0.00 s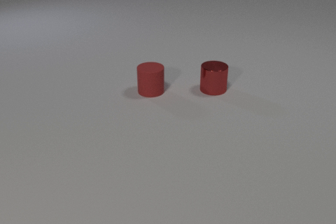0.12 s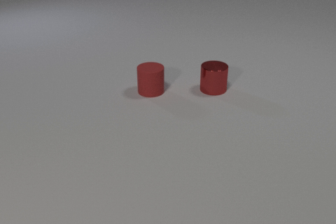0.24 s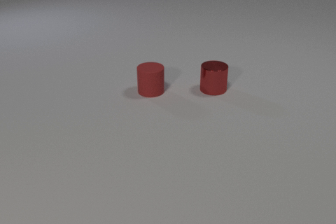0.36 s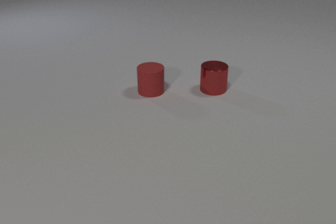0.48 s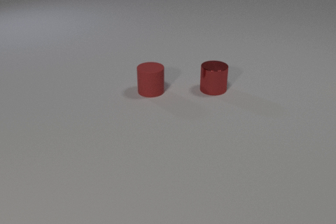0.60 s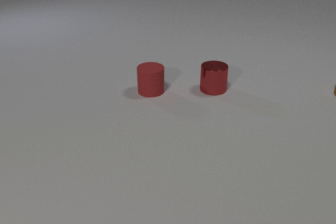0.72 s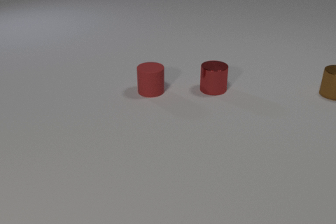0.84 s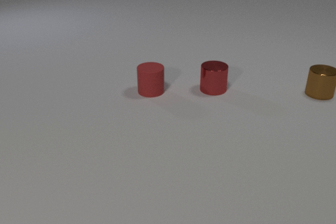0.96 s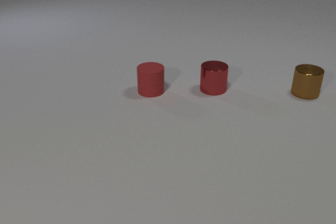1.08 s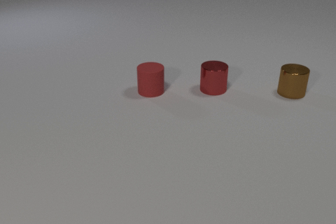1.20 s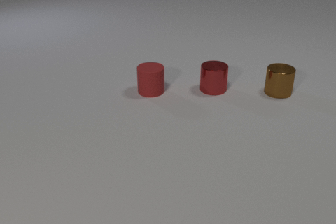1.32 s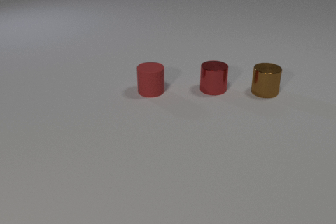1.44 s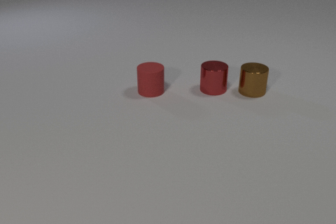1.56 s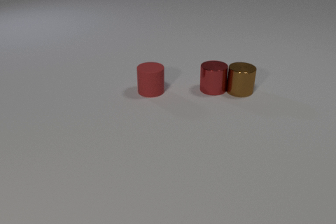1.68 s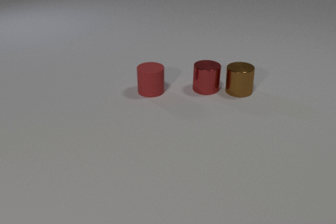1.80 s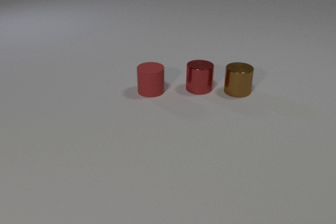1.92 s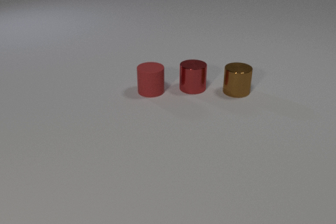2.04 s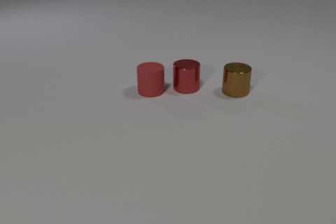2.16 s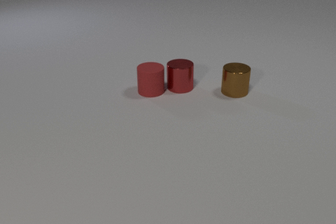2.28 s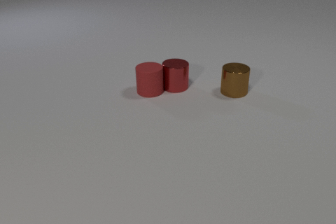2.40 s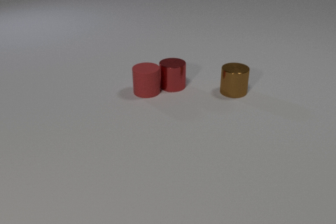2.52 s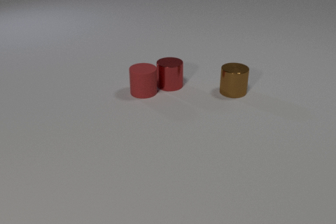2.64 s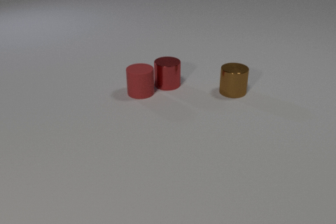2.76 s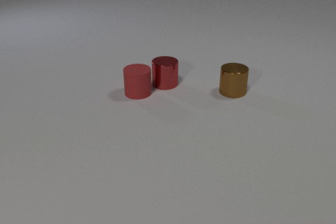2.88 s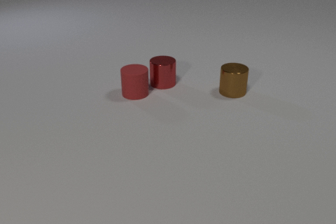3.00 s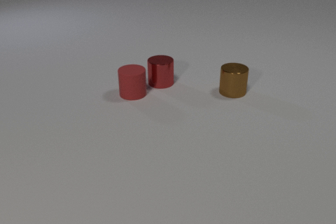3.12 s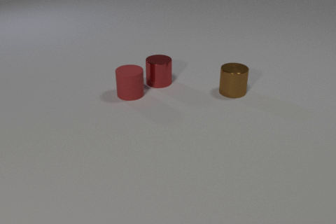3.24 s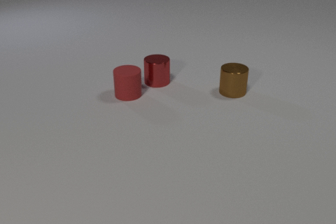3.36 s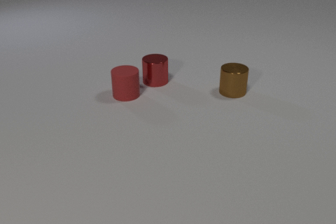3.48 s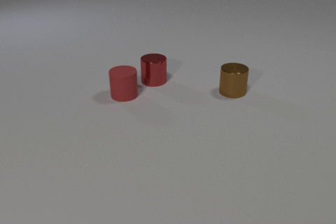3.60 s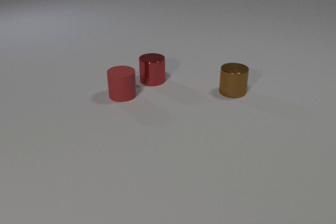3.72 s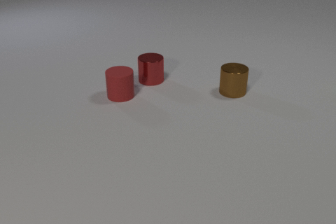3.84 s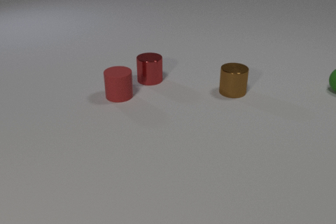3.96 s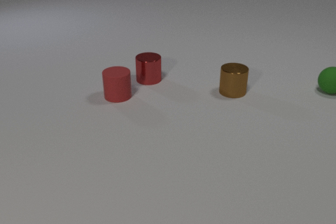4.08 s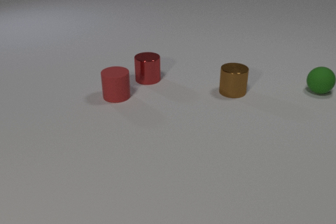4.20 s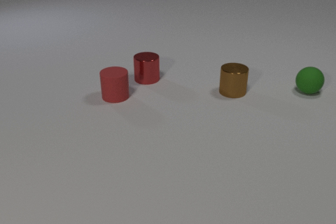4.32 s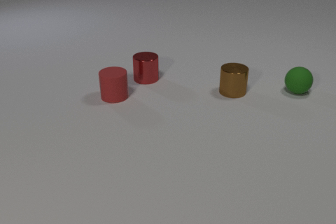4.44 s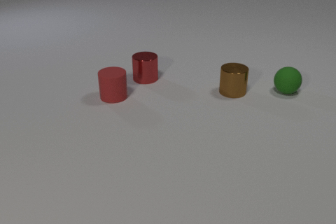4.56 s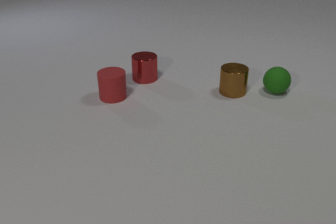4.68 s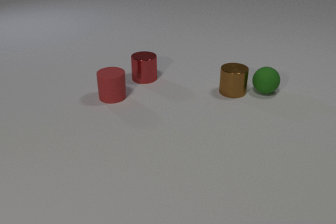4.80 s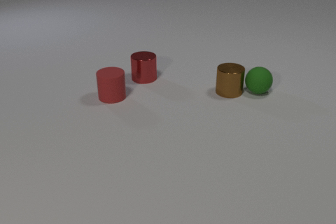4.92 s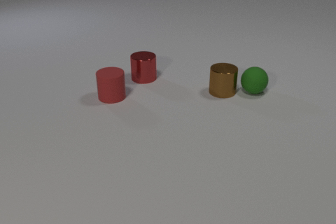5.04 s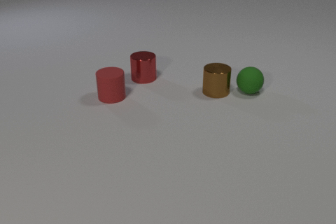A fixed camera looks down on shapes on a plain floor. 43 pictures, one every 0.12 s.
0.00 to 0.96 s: The brown metal cylinder comes in at the right edge, slides to the left.
0.96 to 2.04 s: The brown metal cylinder slides to the left. The red metal cylinder slides to the left. The brown metal cylinder and the red metal cylinder collide.
2.04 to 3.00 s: The red metal cylinder slides to the left and away from the camera. The red rubber cylinder slides to the left. The red metal cylinder and the red rubber cylinder collide.
3.00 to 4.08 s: The red metal cylinder slides to the left and away from the camera. The red rubber cylinder slides to the left. The green rubber sphere comes in at the right edge, rolls to the left and toward the camera.
4.08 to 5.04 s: The brown metal cylinder slides to the left. The green rubber sphere rolls to the left. The brown metal cylinder and the green rubber sphere collide.
How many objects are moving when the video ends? 2.
How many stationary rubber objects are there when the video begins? 1.
Are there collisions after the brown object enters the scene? yes.
